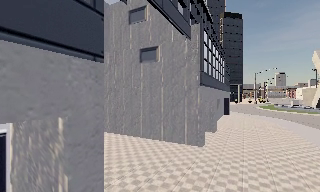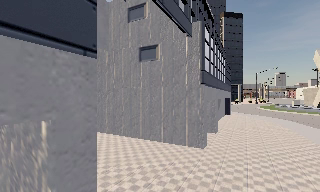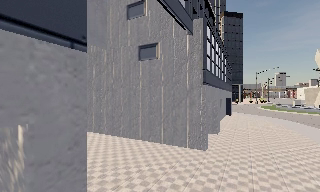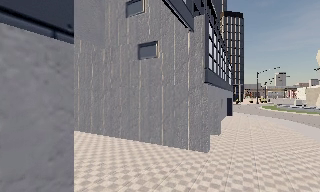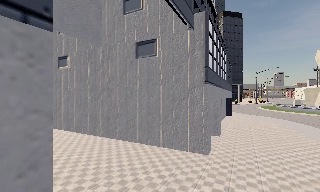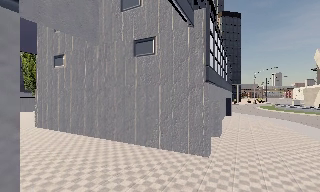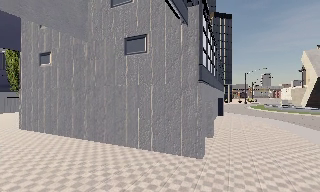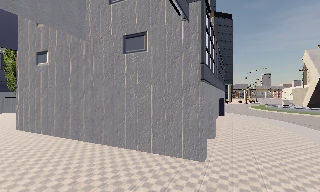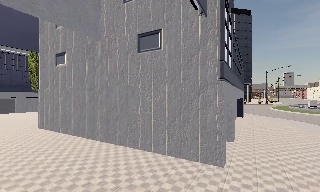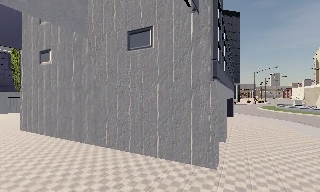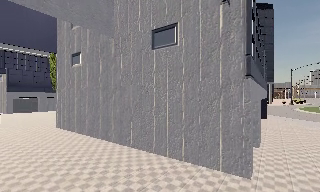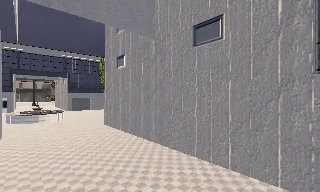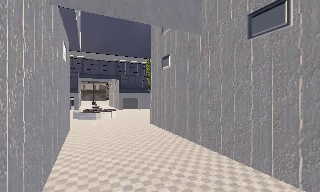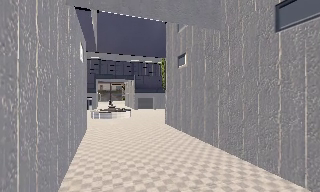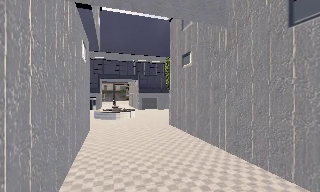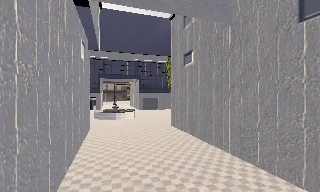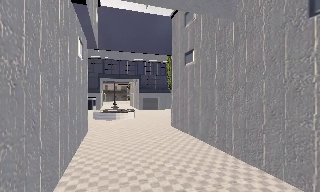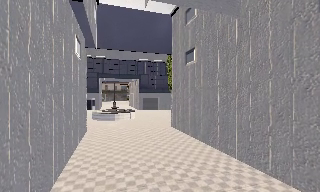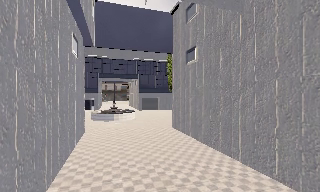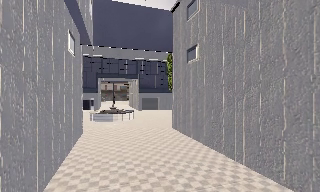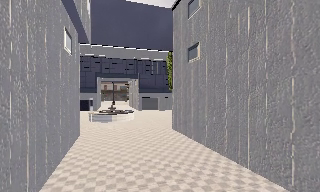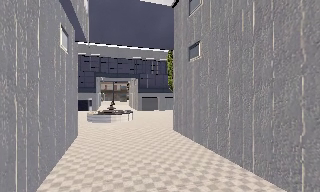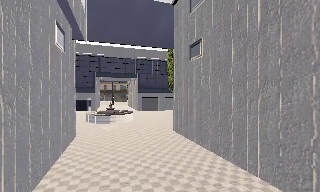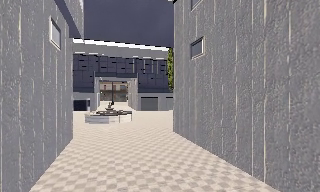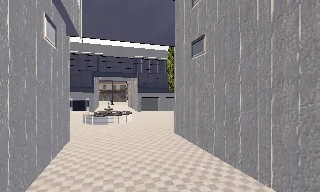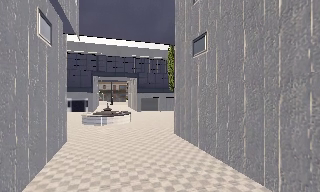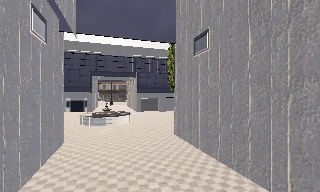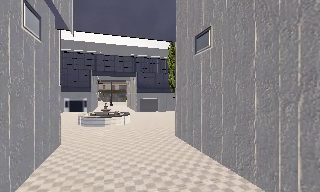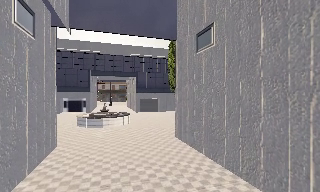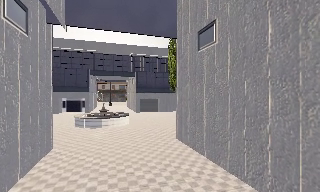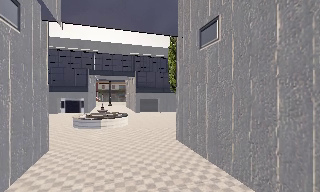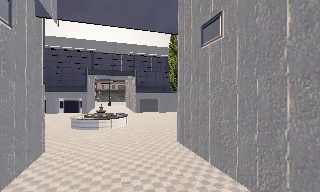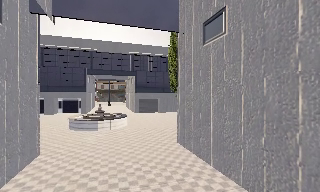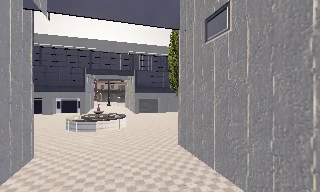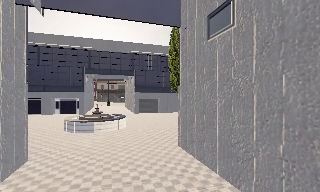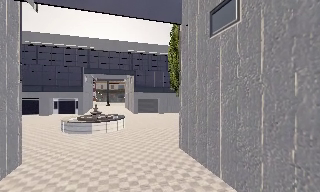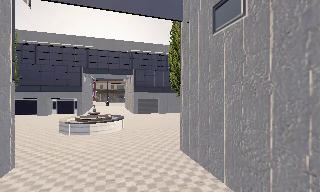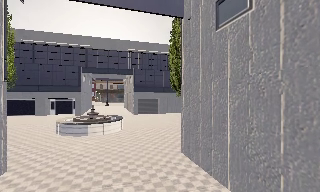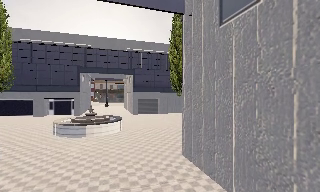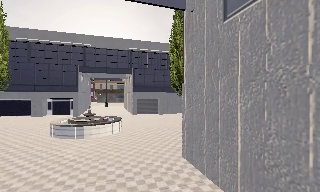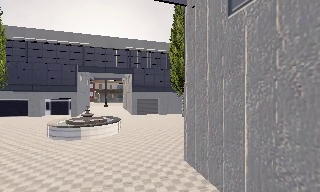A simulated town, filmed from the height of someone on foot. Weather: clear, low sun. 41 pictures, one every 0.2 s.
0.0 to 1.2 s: The camera travels forward, about 1.5 m, so what stands in front looms larger.
1.2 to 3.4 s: The camera pans to its left, which is counterclockwise from overhead, by about 50 degrees. It travels forward, about 3 m.
3.4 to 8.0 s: The camera travels forward, about 7 m, so what stands in front looms larger.
The film runs forward here.
